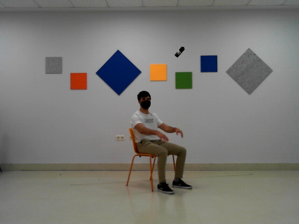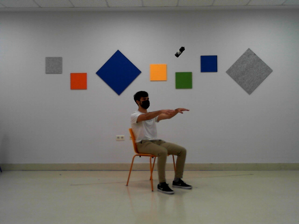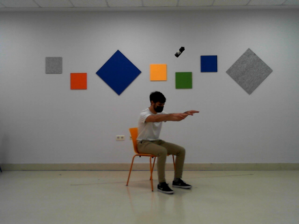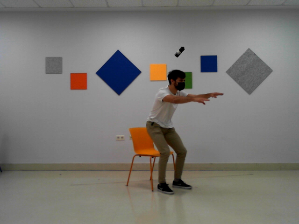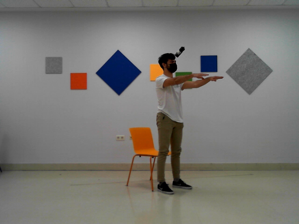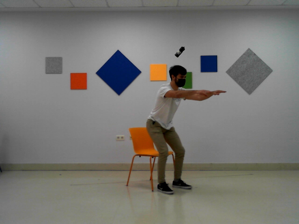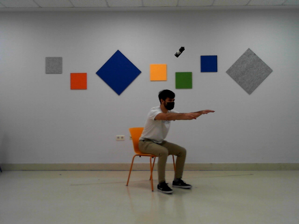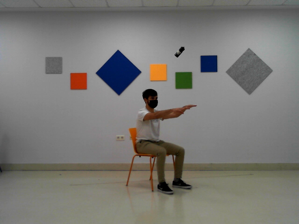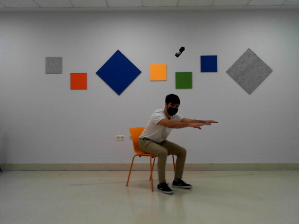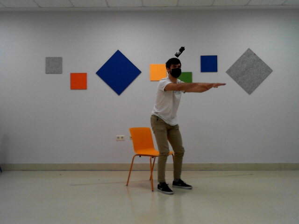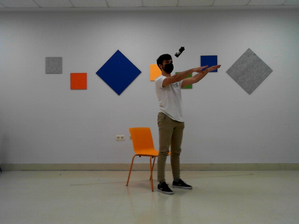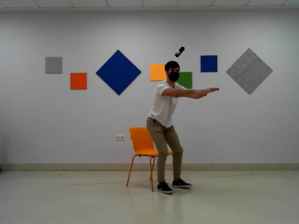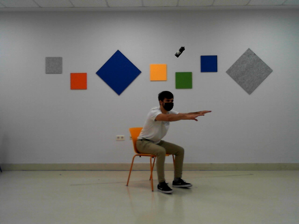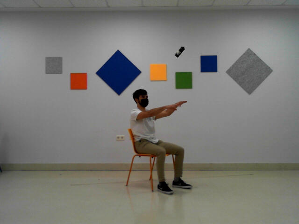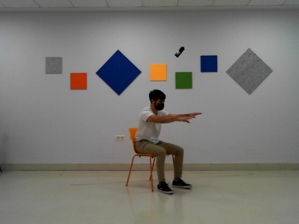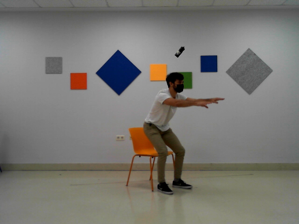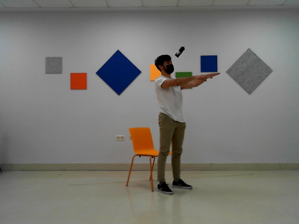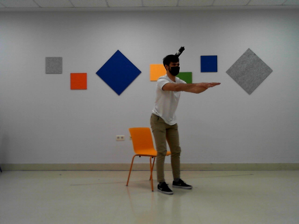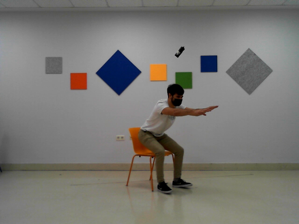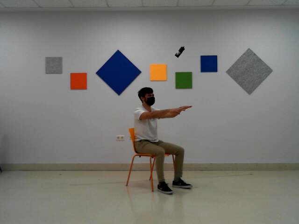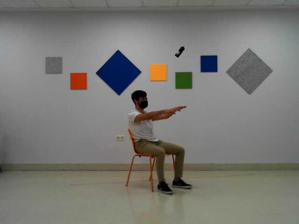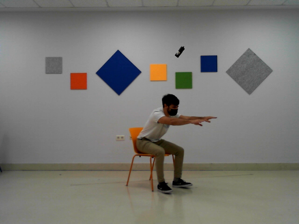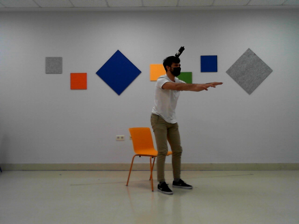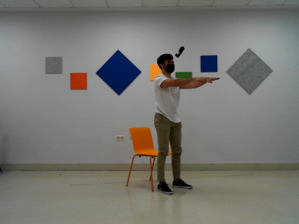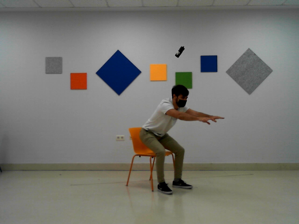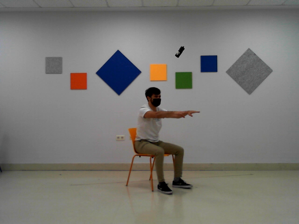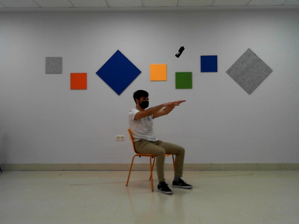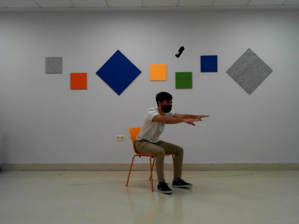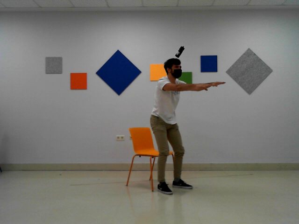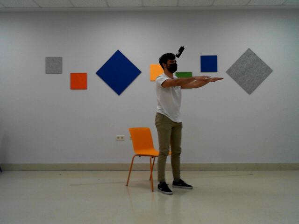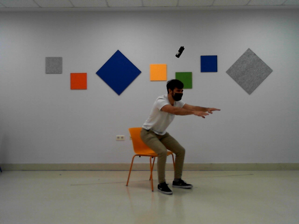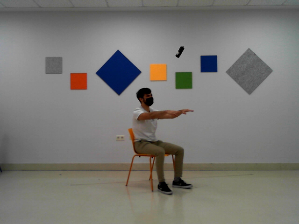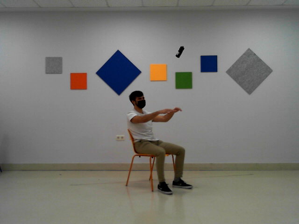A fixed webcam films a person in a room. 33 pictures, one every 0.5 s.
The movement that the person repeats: Sit to stand.
